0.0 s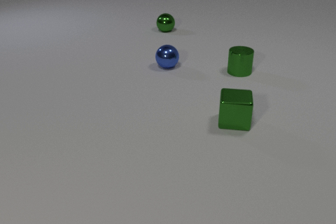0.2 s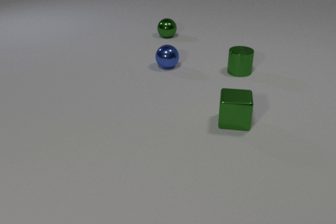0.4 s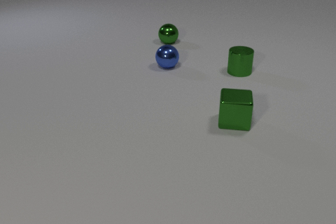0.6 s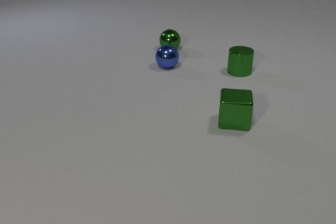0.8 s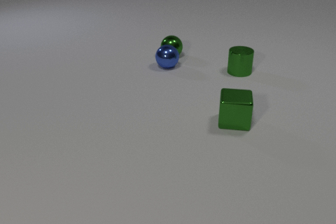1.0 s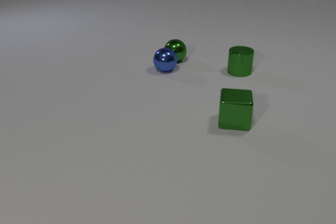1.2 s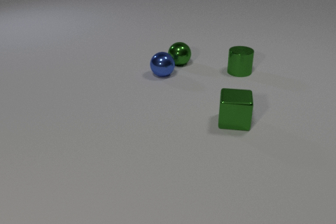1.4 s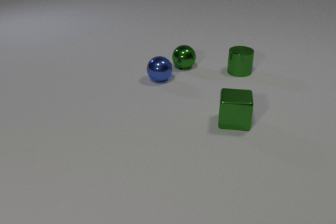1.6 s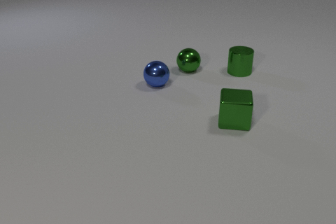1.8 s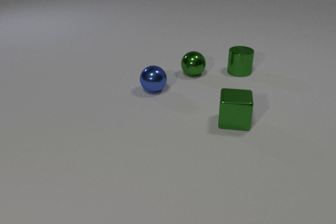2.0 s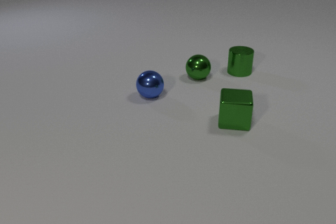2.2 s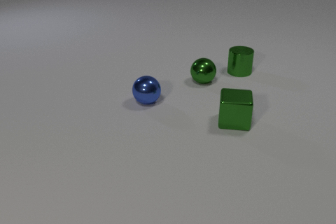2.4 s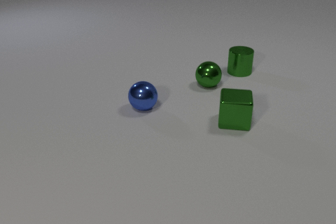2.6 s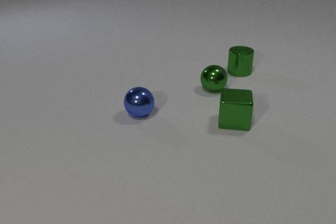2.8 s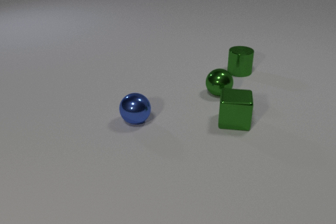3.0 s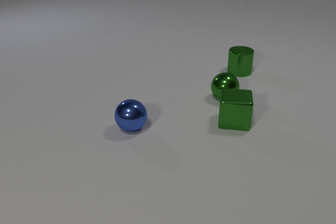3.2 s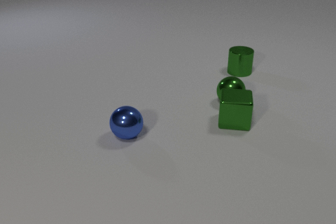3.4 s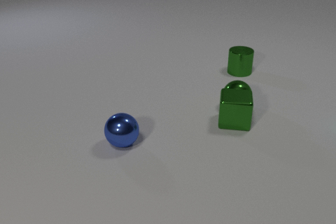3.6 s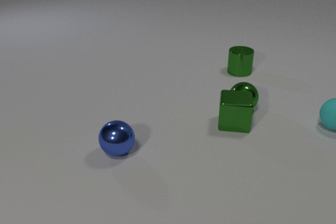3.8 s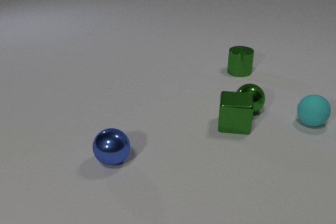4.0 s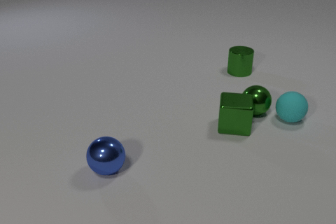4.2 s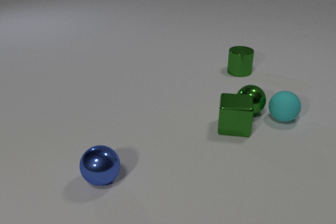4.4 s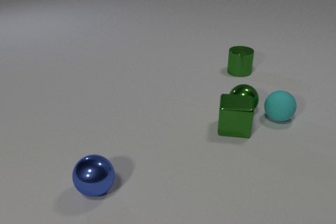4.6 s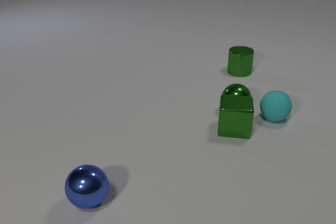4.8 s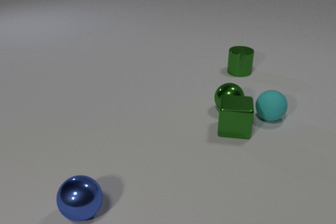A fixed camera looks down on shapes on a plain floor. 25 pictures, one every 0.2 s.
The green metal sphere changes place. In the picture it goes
toward the camera.
The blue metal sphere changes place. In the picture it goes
toward the camera.
0.0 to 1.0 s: The green metal sphere rolls toward the camera. The blue metal sphere rolls toward the camera. The green metal sphere and the blue metal sphere collide.
1.0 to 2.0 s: The green metal sphere rolls toward the camera and to the right. The blue metal sphere rolls toward the camera.
2.0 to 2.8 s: The green metal sphere rolls toward the camera and to the right. The blue metal sphere rolls toward the camera.
2.8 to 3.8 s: The green metal sphere rolls toward the camera and to the right. The blue metal sphere rolls toward the camera. The green metal cube slides toward the camera. The cyan rubber sphere comes in at the right edge, rolls to the left. The green metal sphere and the green metal cube collide.
3.8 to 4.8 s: The green metal sphere rolls to the left. The blue metal sphere rolls toward the camera and to the left. The green metal cube slides toward the camera. The cyan rubber sphere rolls to the left. The green metal sphere and the cyan rubber sphere collide.
What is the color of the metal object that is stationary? green.
How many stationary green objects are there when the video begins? 2.
Are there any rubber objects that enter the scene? yes.
